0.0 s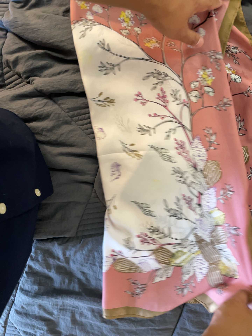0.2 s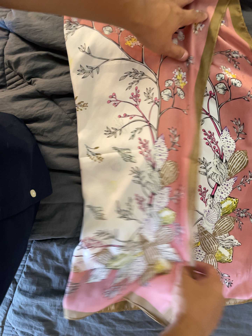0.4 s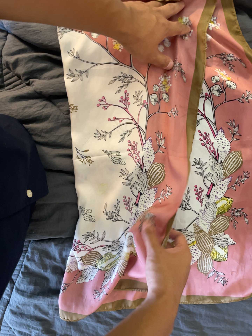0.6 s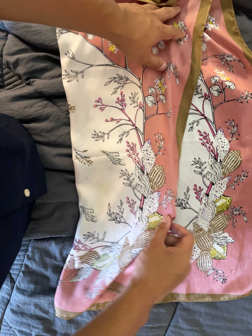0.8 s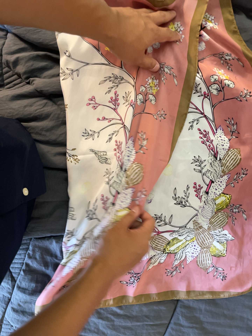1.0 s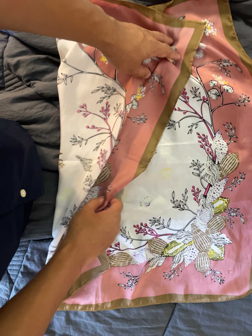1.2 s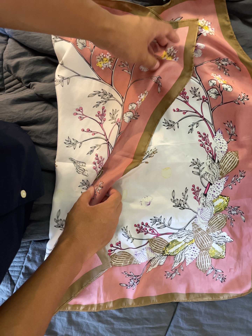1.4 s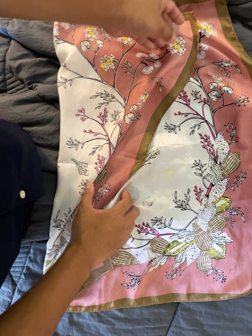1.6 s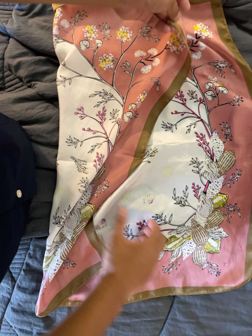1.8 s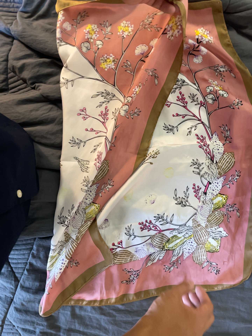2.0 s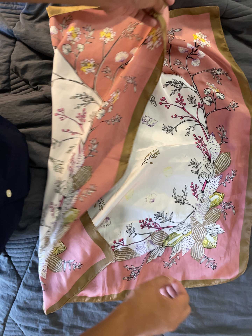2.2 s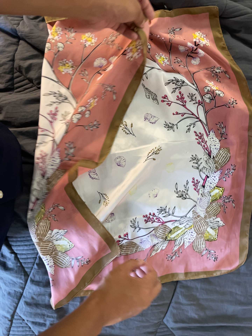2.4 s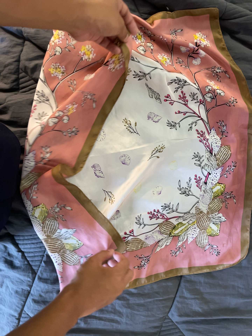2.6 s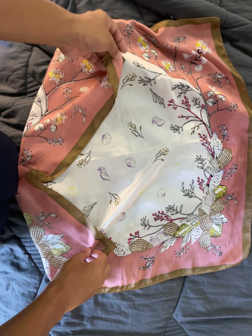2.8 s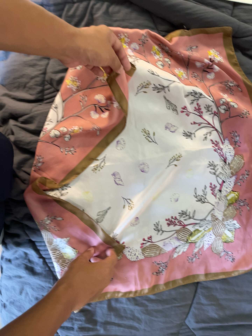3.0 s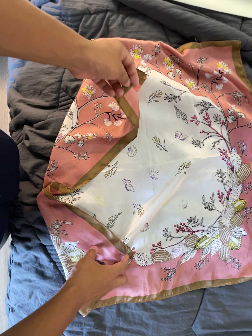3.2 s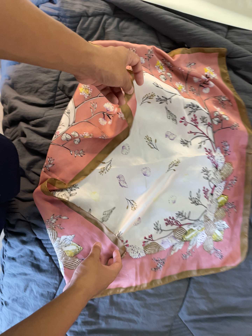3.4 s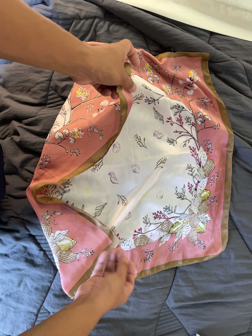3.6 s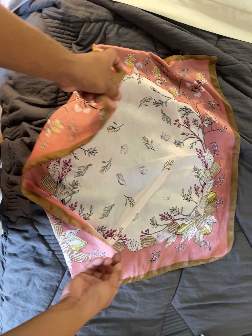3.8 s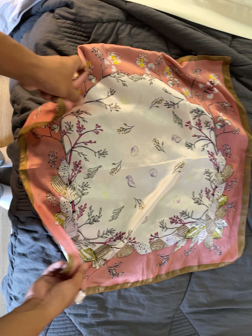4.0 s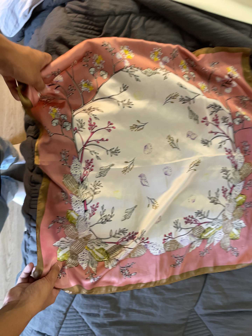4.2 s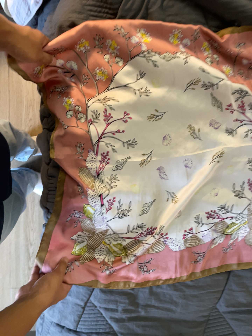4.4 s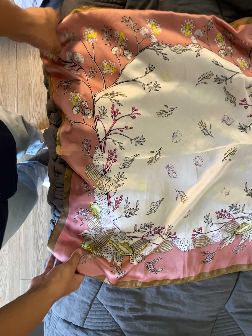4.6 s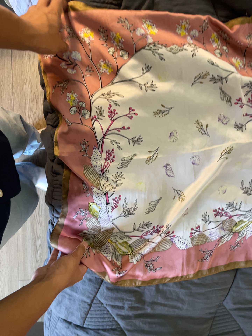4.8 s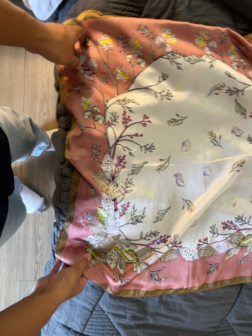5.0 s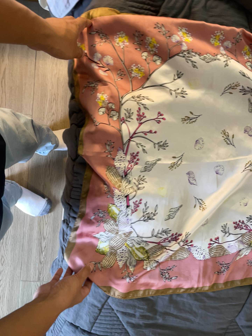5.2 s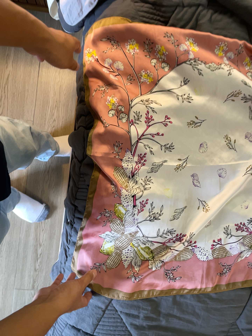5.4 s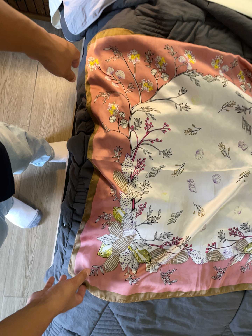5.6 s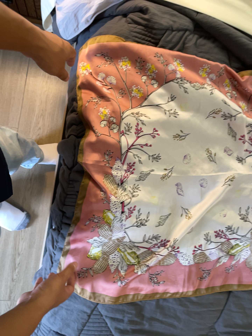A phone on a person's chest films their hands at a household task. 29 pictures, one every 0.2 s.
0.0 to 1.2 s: The camera shifts only a little, or ends up much as it began.
1.2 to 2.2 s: The camera travels to its left and backward, about 10 cm.
2.2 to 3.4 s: The camera pans to its right by about 15 degrees. It travels to its left and backward, about 20 cm.
3.4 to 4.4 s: The camera pans to its left by about 10 degrees. It travels forward, about 8 cm, so what stands in front looms larger.
4.4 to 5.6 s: The camera travels to its left and toward the bottom of its view, about 14 cm.
The film runs backward here.
